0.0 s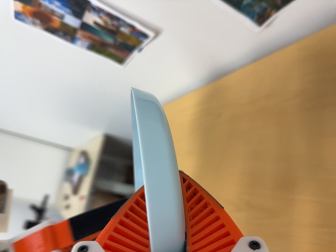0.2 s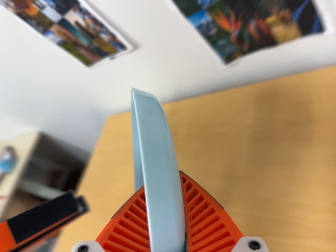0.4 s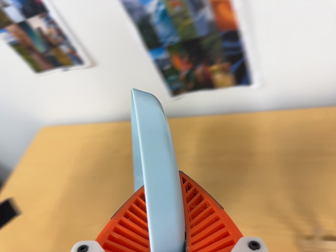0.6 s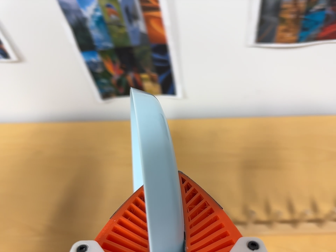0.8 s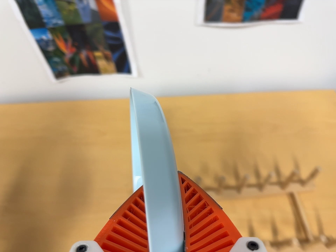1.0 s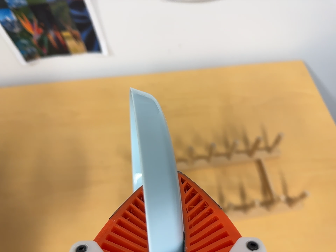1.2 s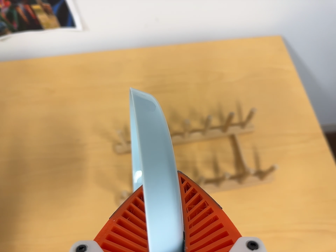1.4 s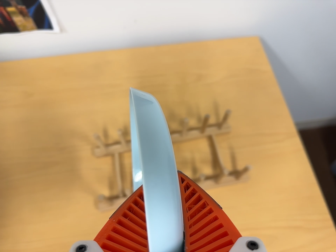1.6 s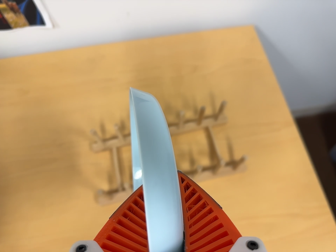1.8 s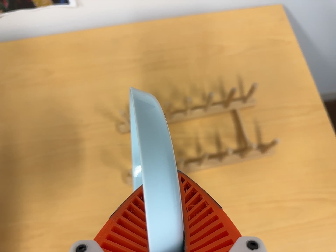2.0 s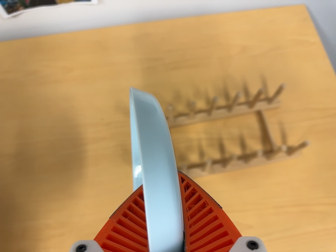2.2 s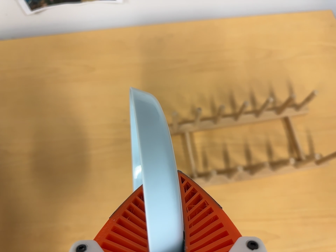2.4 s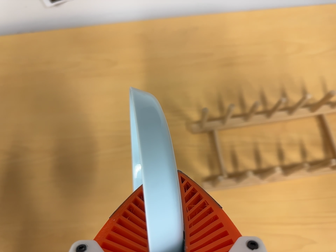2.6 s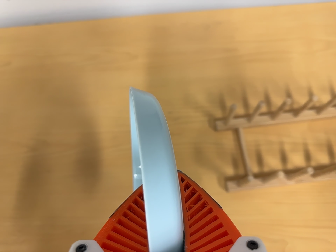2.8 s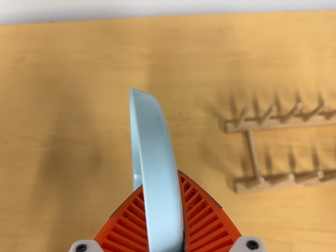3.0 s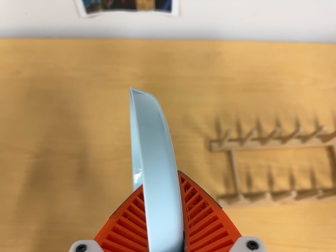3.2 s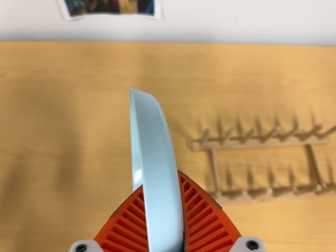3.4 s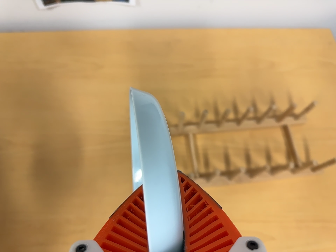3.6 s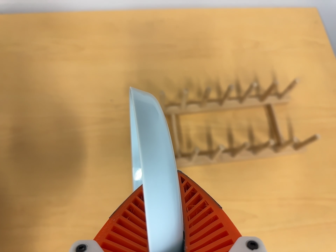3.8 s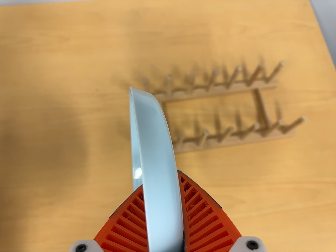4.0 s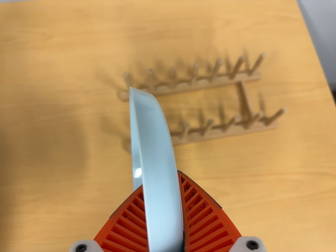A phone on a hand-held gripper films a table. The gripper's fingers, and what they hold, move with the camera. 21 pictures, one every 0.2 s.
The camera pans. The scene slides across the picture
to the left.
0.0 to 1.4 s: The camera pans to its right by about 65 degrees. It travels backward, about 18 cm. It rolls about its line of sight by about 15 degrees, and the scene rotates clockwise.
1.4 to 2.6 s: The camera travels to its left, about 18 cm, so close, fixed things drift to the right.
2.6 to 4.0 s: The camera travels to its right and toward the bottom of its view, about 14 cm, so close, fixed things drift to the left.
The film runs forward here.
